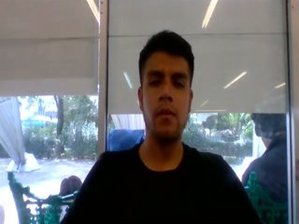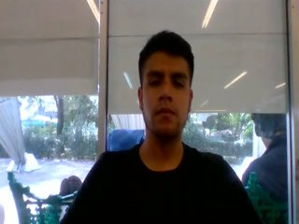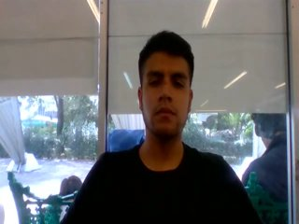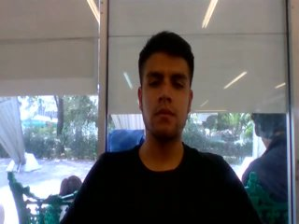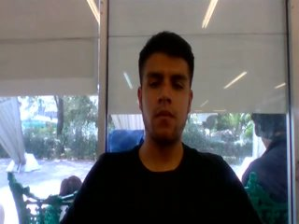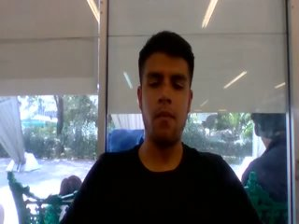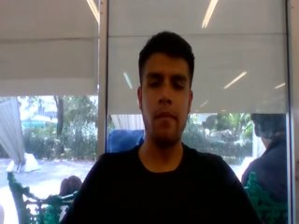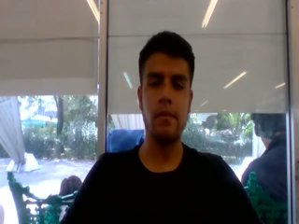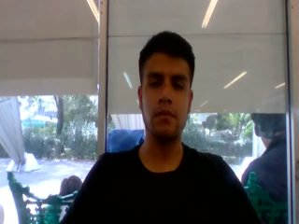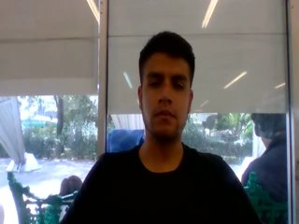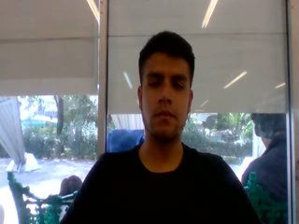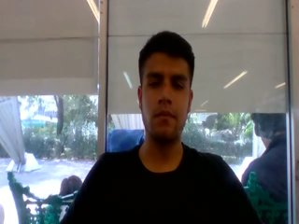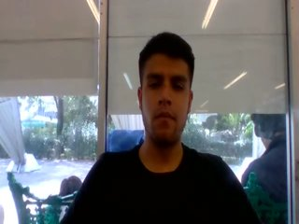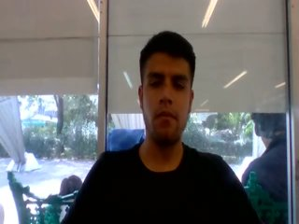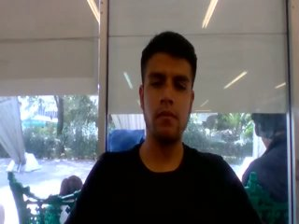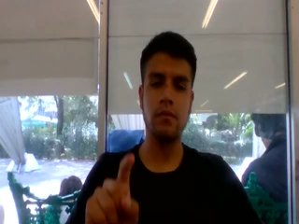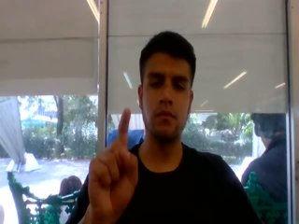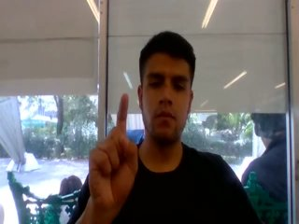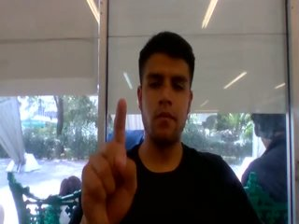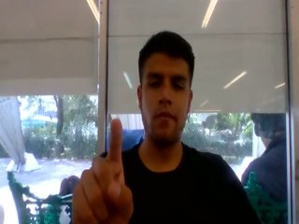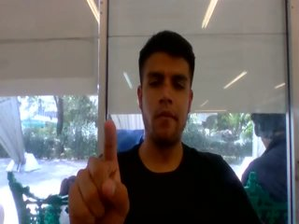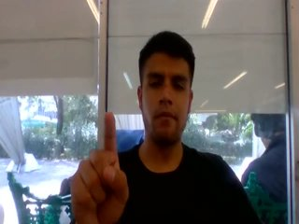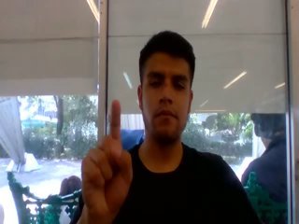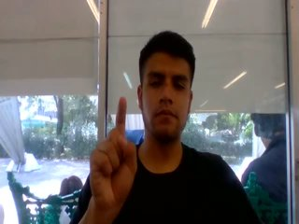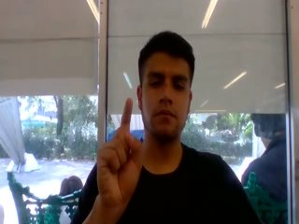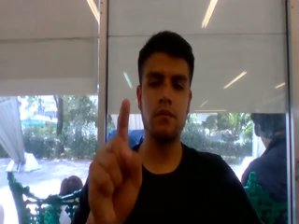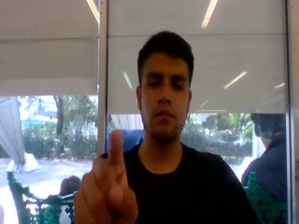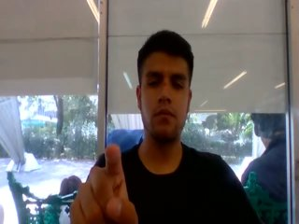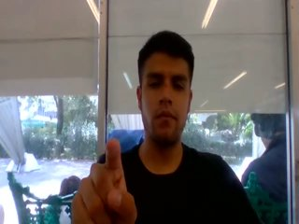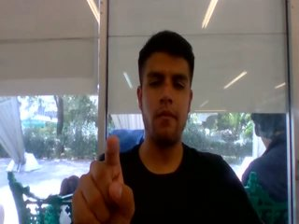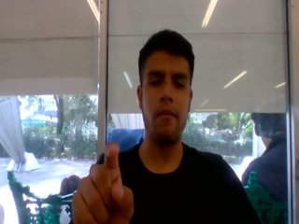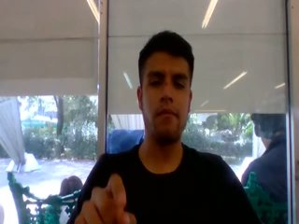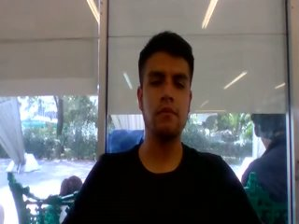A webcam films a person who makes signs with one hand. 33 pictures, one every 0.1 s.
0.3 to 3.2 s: Double click with one finger.
